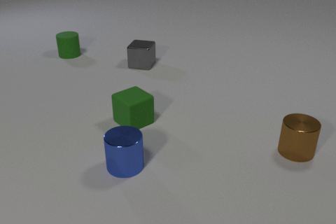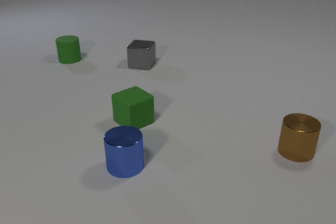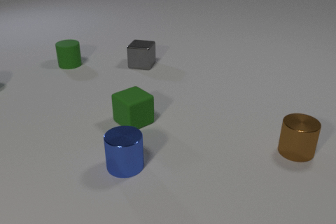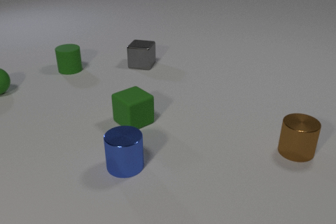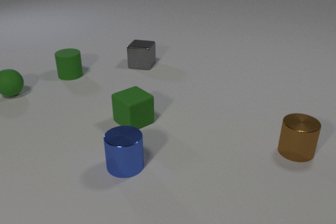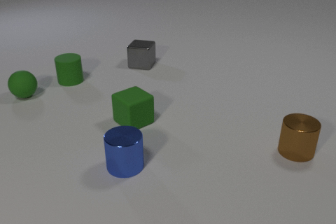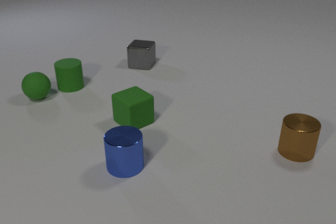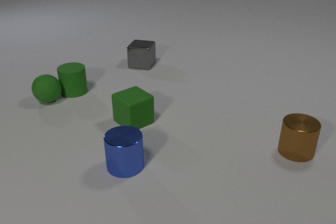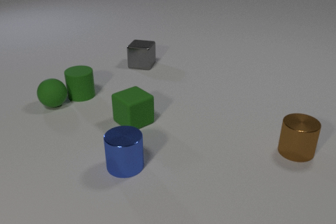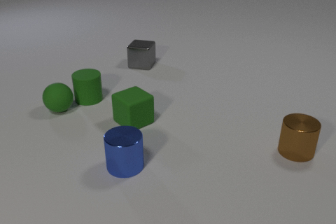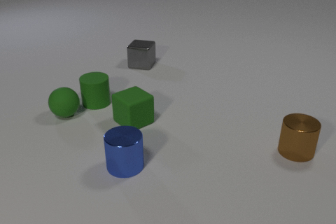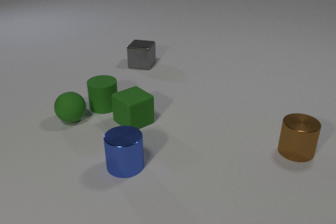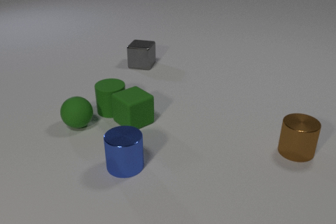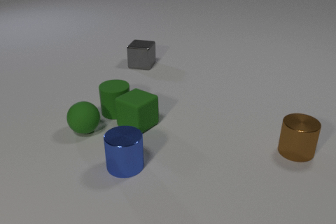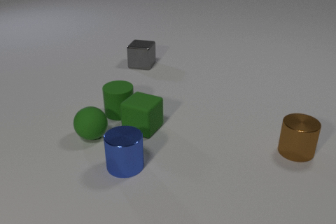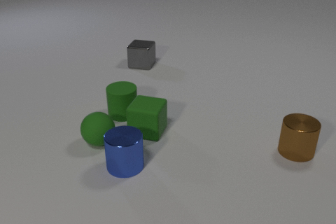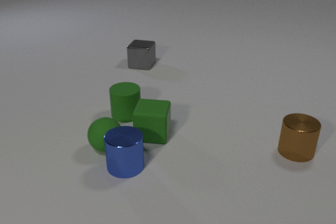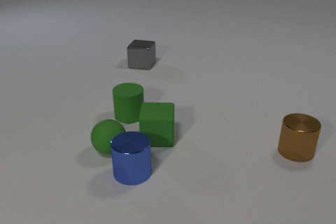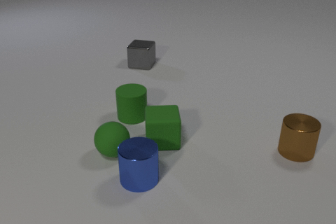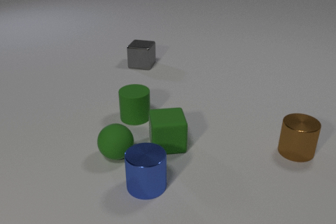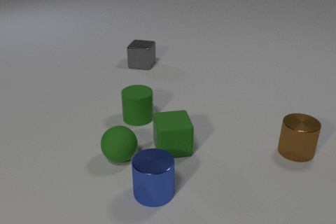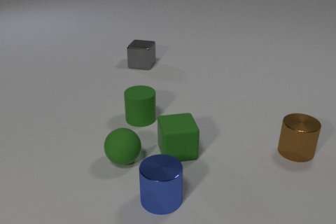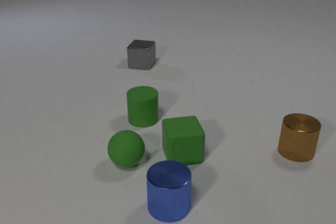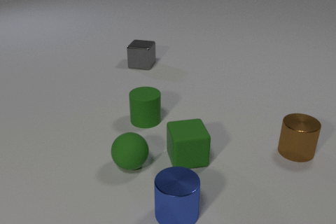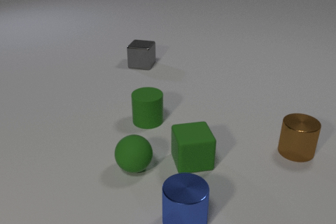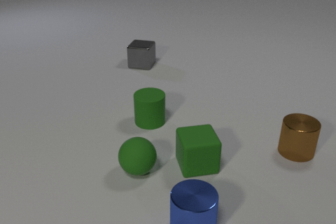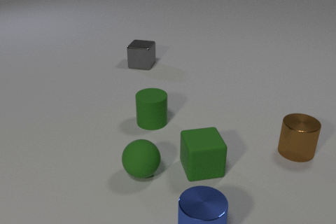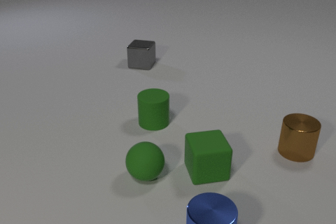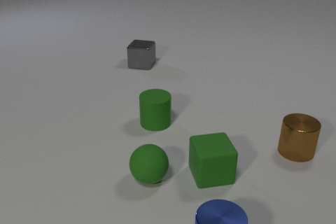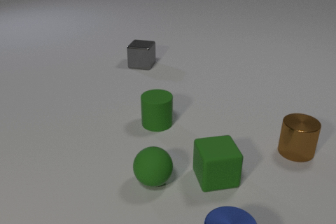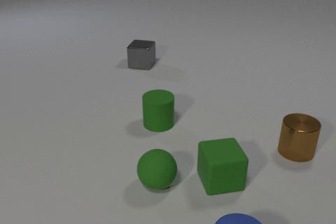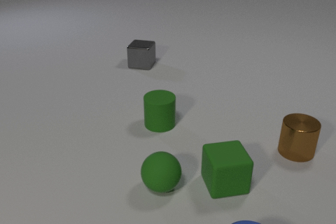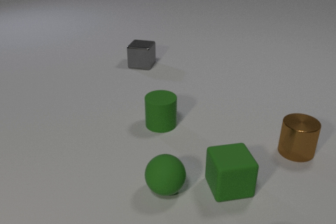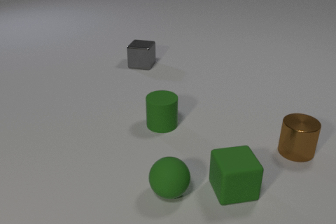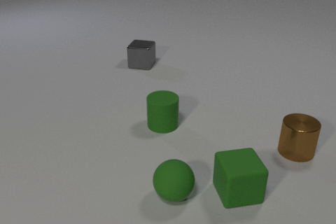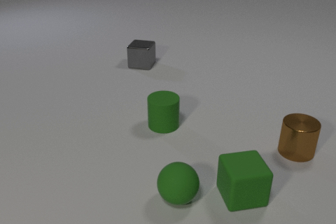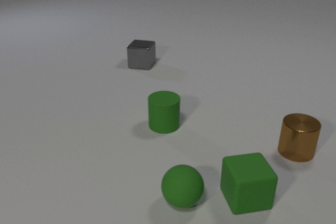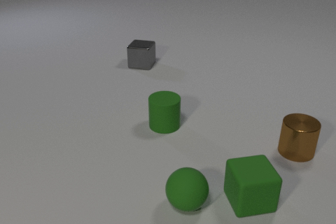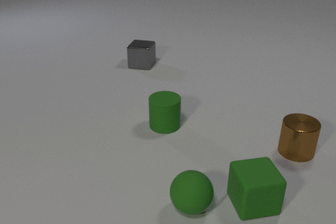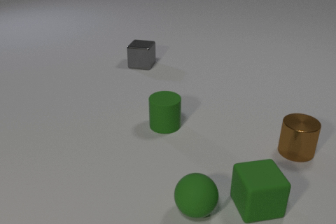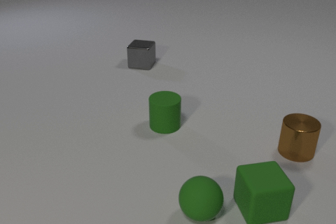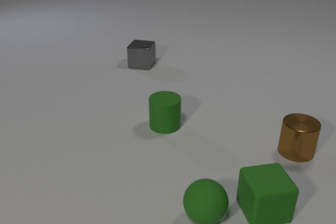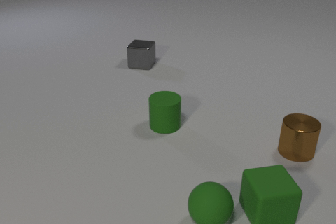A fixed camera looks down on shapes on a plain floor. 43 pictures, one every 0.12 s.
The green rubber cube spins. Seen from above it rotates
counterclockwise.
The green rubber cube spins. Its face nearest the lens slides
to the right.
0.00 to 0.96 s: The green rubber sphere comes in at the left edge, rolls to the right and toward the camera. The green rubber cylinder slides toward the camera. The green rubber sphere and the green rubber cylinder collide.
0.96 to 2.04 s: The green rubber sphere rolls toward the camera and to the right. The green rubber cylinder slides toward the camera and to the right. The green rubber cube slides toward the camera and to the right, spins counterclockwise seen from above by about 45 degrees, its near face sliding to the right. The blue metal cylinder slides toward the camera. The green rubber cylinder and the green rubber cube collide. The green rubber sphere and the blue metal cylinder collide.
2.04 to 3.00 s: The green rubber sphere rolls toward the camera and to the right. The green rubber cylinder slides to the right and toward the camera. The green rubber cube slides toward the camera and to the right. The blue metal cylinder slides toward the camera and to the right.
3.00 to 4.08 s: The green rubber sphere rolls toward the camera and to the right. The green rubber cylinder slides to the right and toward the camera. The green rubber cube slides to the right and toward the camera. The blue metal cylinder slides to the right and toward the camera, leaves at the bottom edge.
4.08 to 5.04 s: The green rubber sphere rolls to the right and toward the camera. The green rubber cube slides to the right and toward the camera.
What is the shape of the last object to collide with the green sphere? cylinder.
How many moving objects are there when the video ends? 2.
What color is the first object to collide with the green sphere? green.
